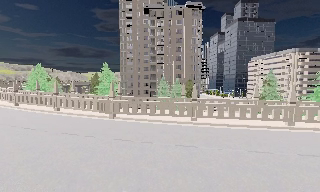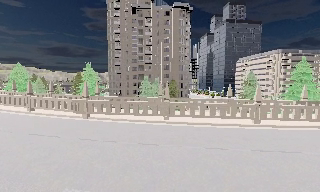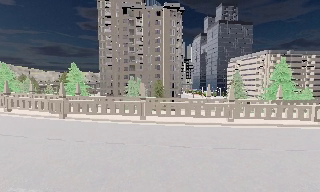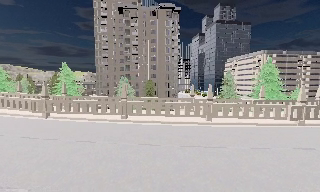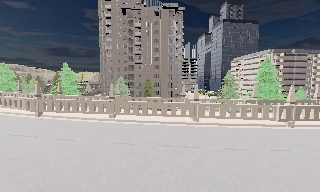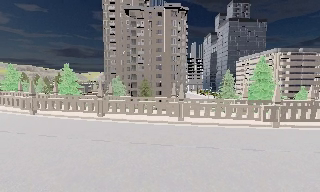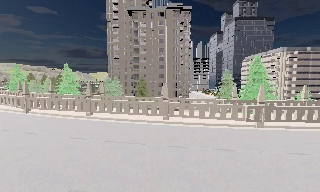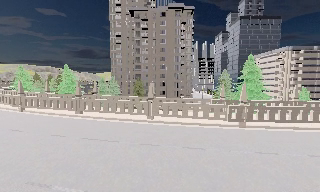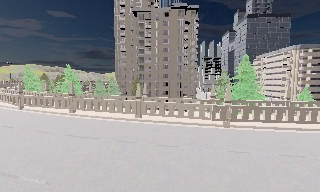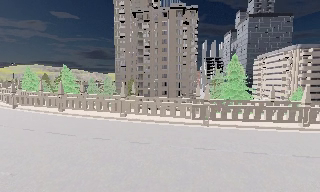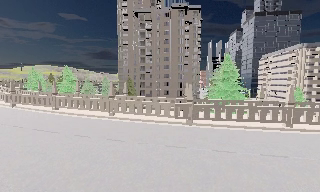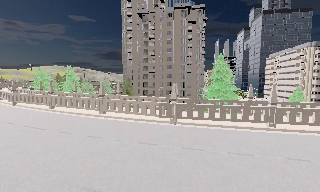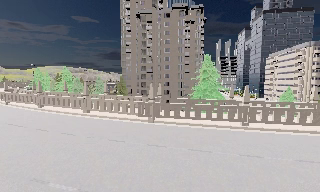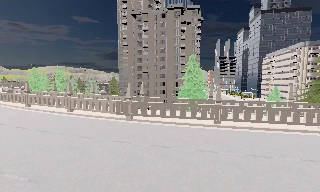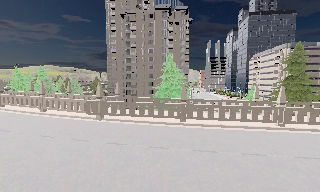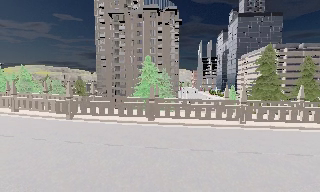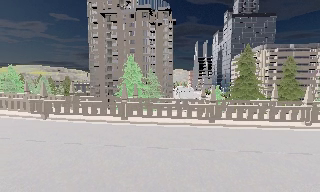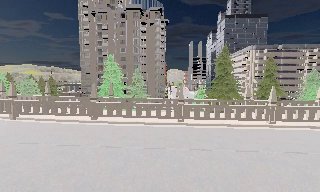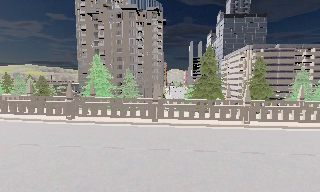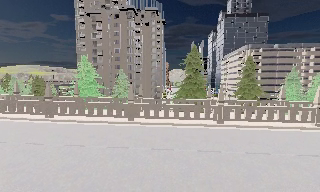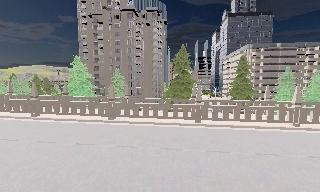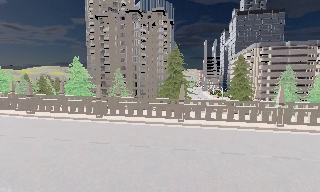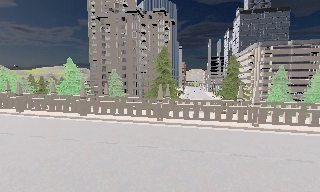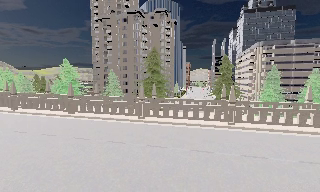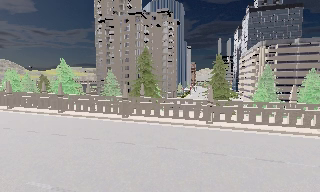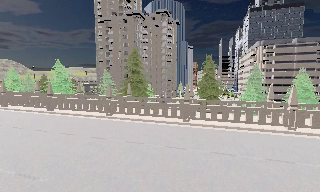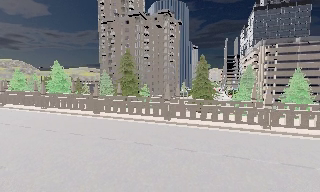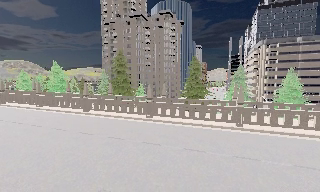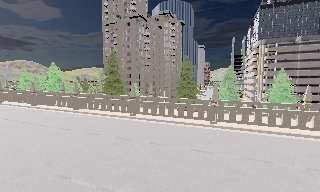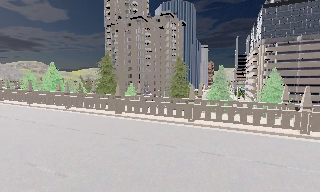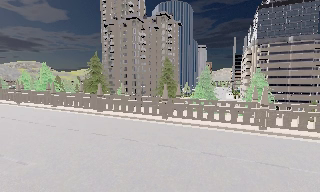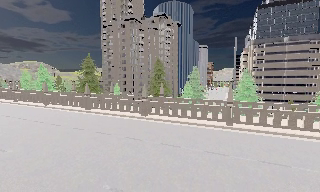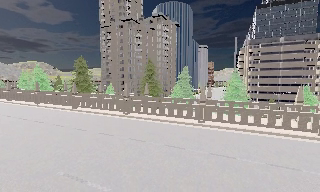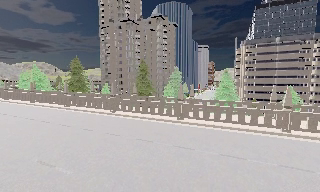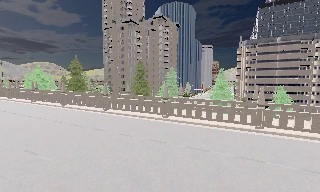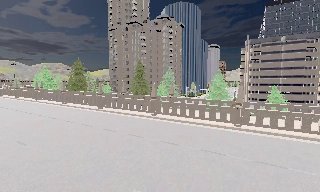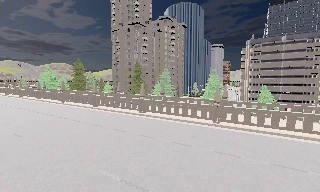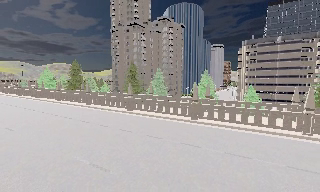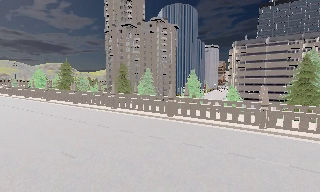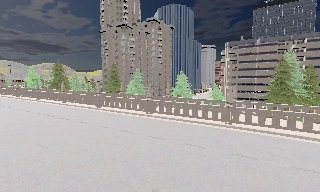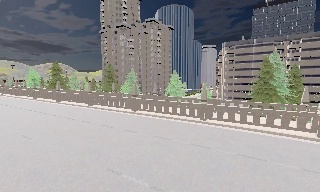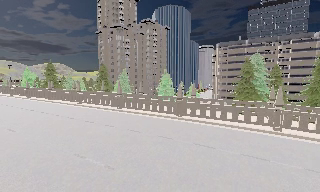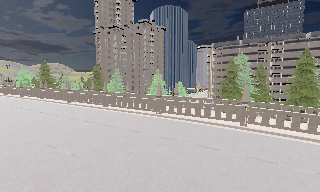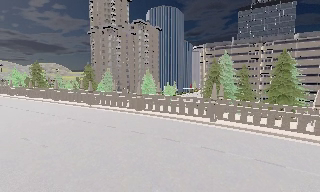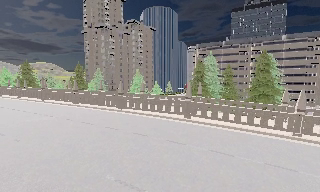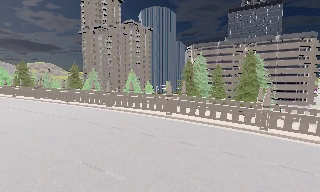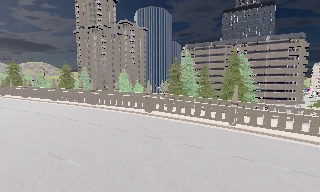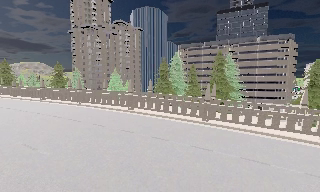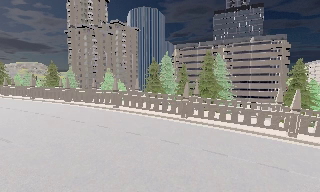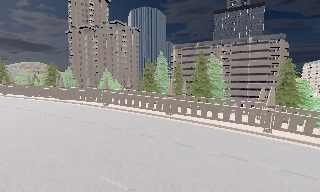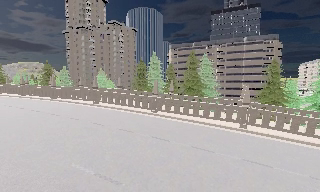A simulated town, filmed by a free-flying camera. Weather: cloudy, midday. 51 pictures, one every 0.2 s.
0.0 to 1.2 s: The camera travels to its right, about 9 m, so close, fixed things drift to the left.
1.2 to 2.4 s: The camera pans to its left, which is counterclockwise from overhead, by about 10 degrees. It travels to its right, about 9 m, so close, fixed things drift to the left.
2.4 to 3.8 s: The camera travels to its right, about 13 m, so close, fixed things drift to the left.
3.8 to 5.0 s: The camera pans to its left, which is counterclockwise from overhead, by about 10 degrees. It travels to its right, about 11 m, so close, fixed things drift to the left.
5.0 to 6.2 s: The camera travels to its right, about 11 m, so close, fixed things drift to the left.
6.2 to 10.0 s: The camera travels to its right and backward, about 30 m, so close, fixed things drift to the left.
The film runs backward here.
